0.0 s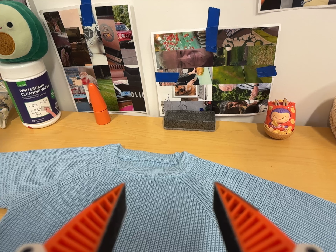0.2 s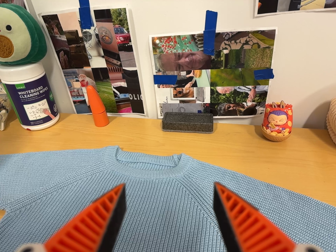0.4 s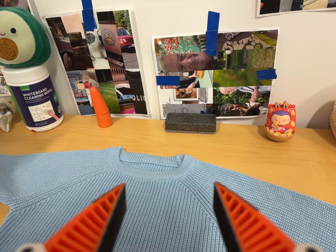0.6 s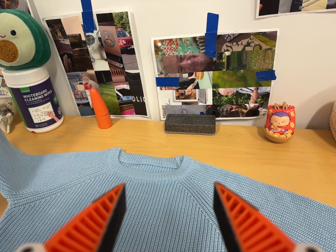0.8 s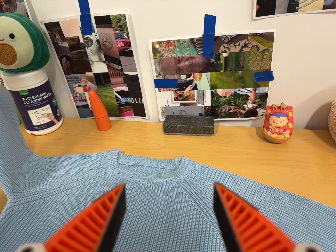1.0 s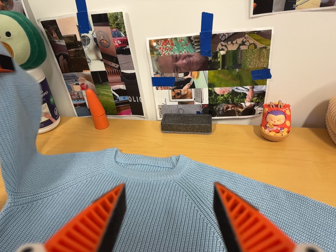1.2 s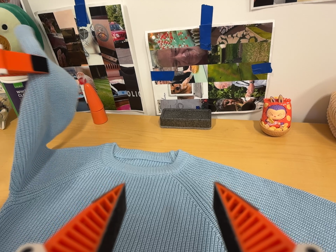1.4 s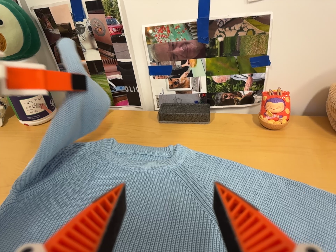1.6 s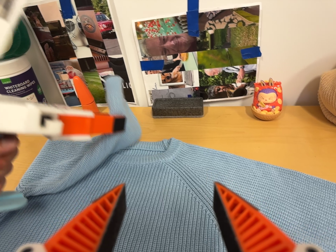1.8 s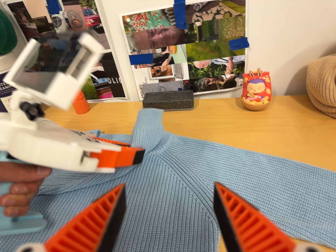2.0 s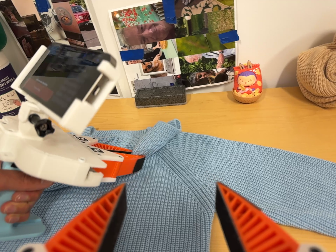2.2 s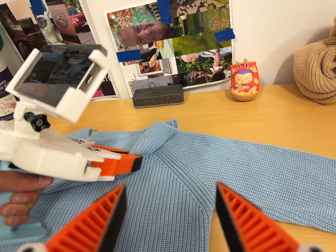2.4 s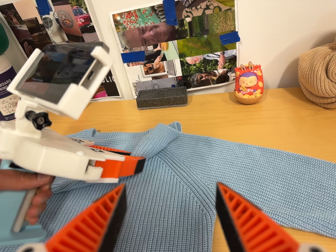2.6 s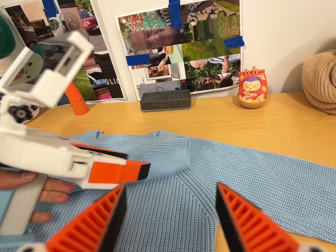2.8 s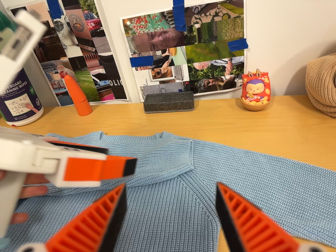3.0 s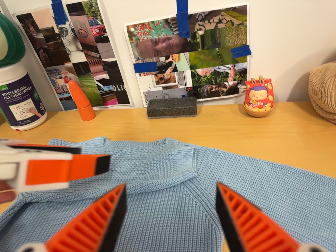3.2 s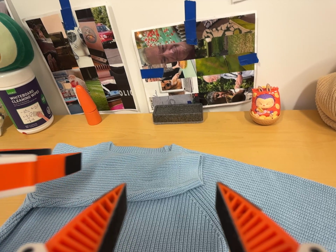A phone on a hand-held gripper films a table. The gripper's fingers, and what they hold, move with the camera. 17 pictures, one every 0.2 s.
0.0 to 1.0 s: The camera shifts only a little, or ends up much as it began.
1.0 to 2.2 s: The camera travels to its right and toward the bottom of its view, about 6 cm, so close, fixed things drift to the left.
2.2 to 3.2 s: The camera shifts only a little, or ends up much as it began.
The film runs forward here.
